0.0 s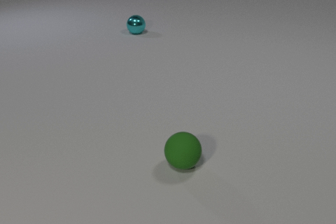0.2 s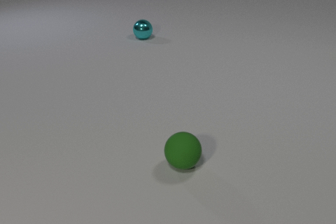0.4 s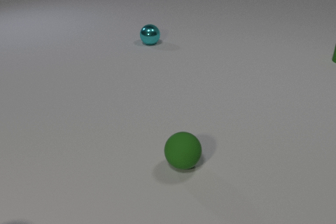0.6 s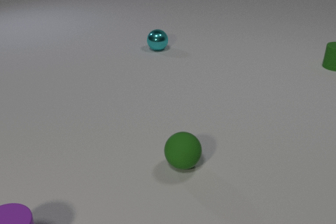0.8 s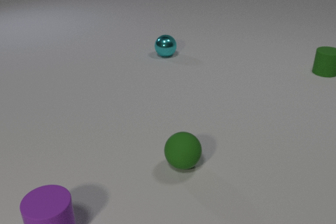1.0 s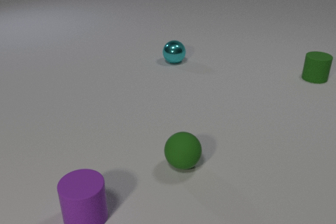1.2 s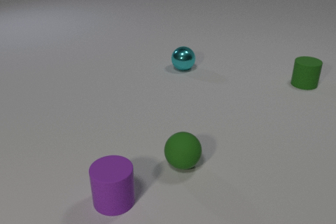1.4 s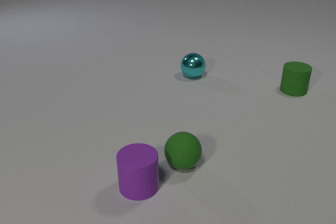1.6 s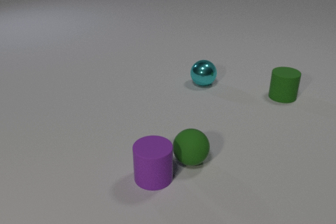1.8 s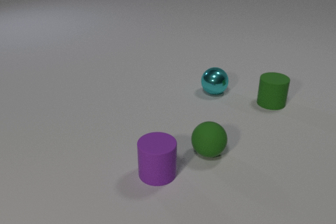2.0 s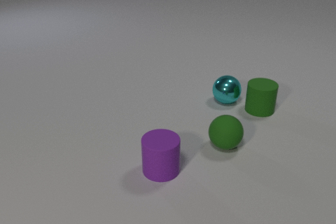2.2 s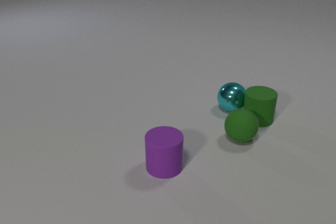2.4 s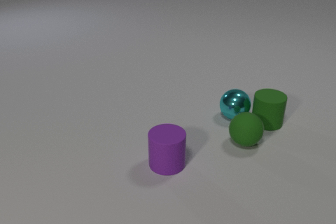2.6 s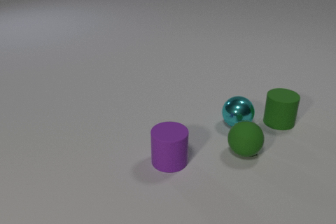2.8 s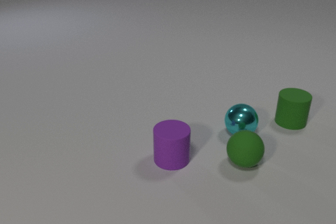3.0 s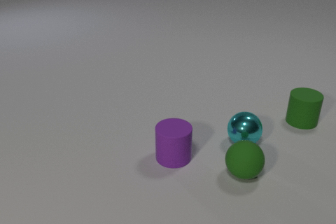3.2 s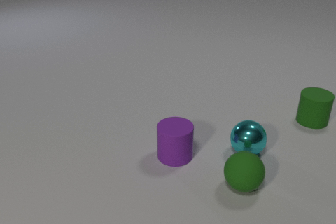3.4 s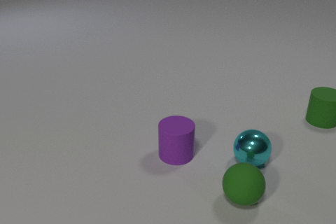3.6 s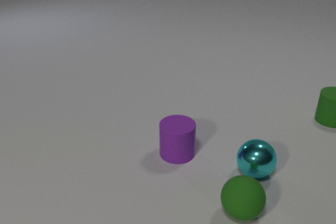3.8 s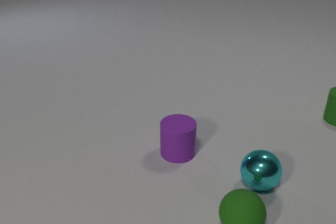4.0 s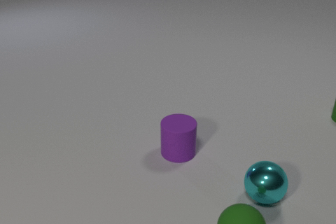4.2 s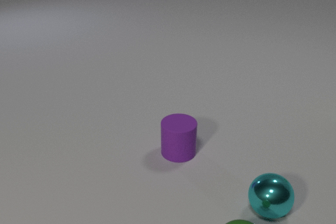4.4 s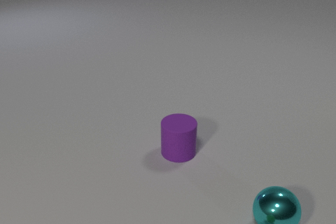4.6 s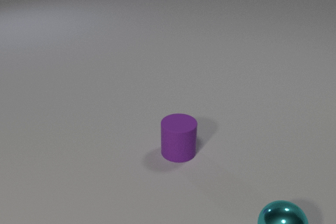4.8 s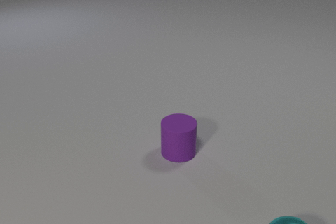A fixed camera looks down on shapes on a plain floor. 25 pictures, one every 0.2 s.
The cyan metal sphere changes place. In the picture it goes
toward the camera.
0.0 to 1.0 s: The purple rubber cylinder comes in at the bottom edge, slides to the right and away from the camera. The green rubber cylinder comes in at the right edge, slides toward the camera and to the left. The cyan metal sphere rolls toward the camera and to the right.
1.0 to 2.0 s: The purple rubber cylinder slides to the right and away from the camera. The green rubber sphere rolls to the right and away from the camera. The green rubber cylinder slides toward the camera and to the left. The cyan metal sphere rolls toward the camera and to the right. The purple rubber cylinder and the green rubber sphere collide.
2.0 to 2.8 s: The purple rubber cylinder slides away from the camera and to the right. The green rubber sphere rolls toward the camera and to the right. The green rubber cylinder slides to the right and toward the camera. The cyan metal sphere rolls toward the camera. The green rubber cylinder and the cyan metal sphere collide. The green rubber sphere and the green rubber cylinder collide.
2.8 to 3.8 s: The purple rubber cylinder slides away from the camera. The green rubber sphere rolls toward the camera. The green rubber cylinder slides to the right and away from the camera. The cyan metal sphere rolls toward the camera.
3.8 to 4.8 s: The green rubber sphere rolls toward the camera, leaves at the bottom edge. The green rubber cylinder slides to the right and away from the camera, leaves at the right edge. The cyan metal sphere rolls toward the camera.
Are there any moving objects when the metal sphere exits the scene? no.
What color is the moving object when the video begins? cyan.
What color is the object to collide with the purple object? green.
